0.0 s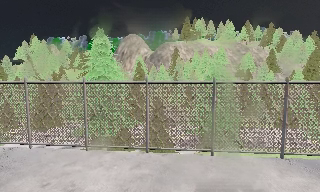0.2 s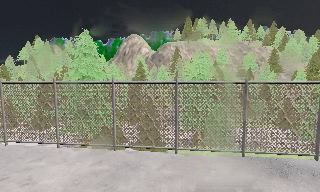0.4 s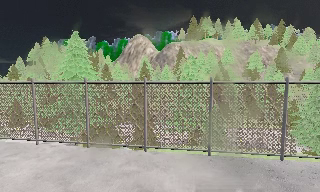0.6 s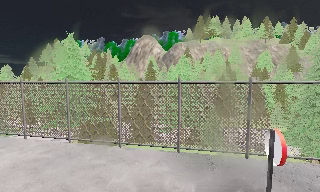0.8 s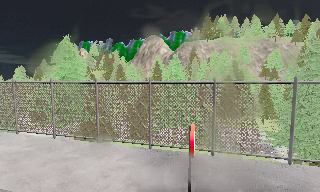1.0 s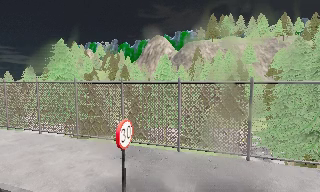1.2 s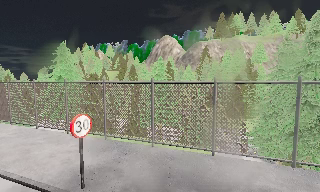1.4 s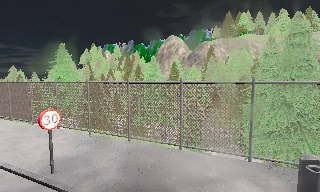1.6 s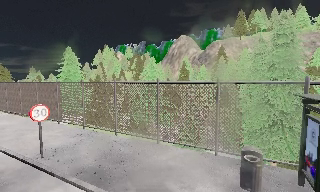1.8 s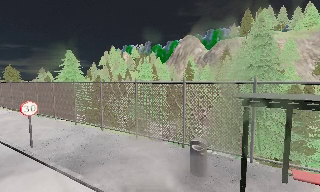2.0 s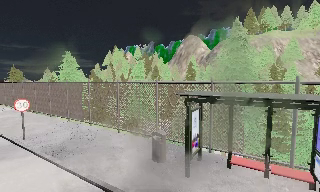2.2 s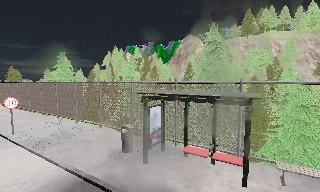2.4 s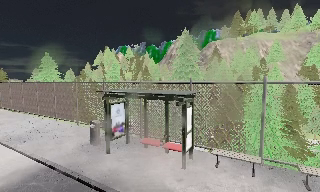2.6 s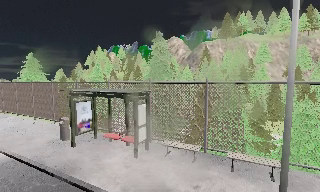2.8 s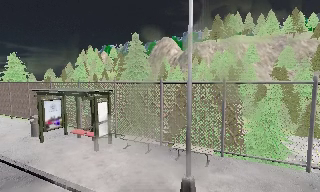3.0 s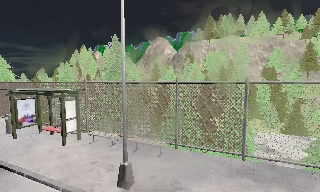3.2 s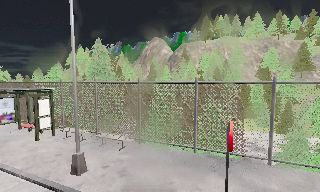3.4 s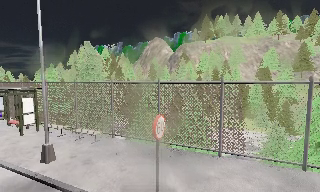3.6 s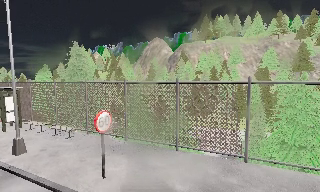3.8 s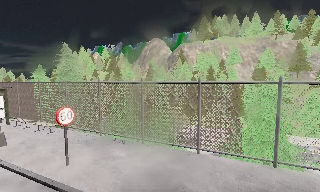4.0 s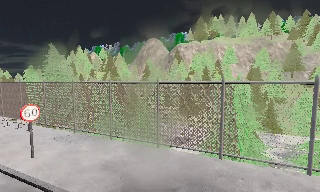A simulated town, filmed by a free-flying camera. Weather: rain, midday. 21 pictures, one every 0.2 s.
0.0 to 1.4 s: The camera pans to its left, which is counterclockwise from overhead, by about 20 degrees. It travels to its right, about 12 m, so close, fixed things drift to the left.
1.4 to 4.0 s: The camera travels to its right and backward, about 25 m, so close, fixed things drift to the left.
The film runs backward here.
